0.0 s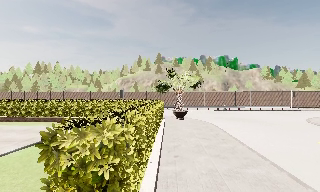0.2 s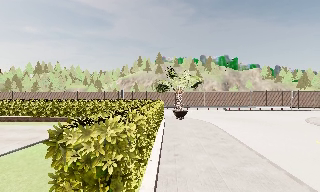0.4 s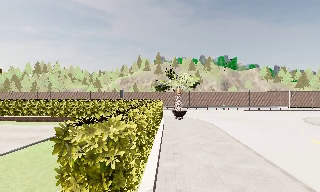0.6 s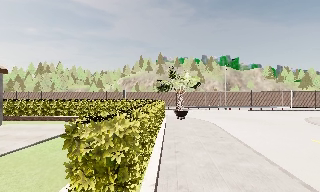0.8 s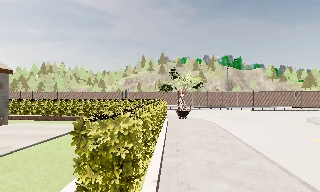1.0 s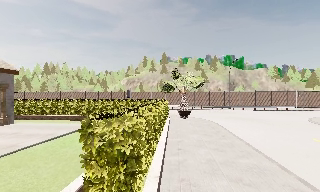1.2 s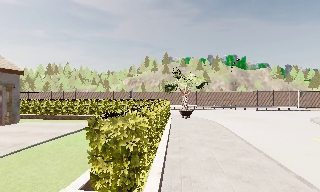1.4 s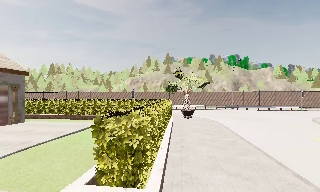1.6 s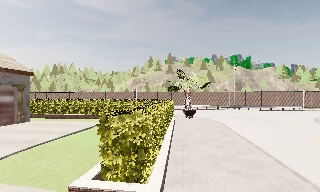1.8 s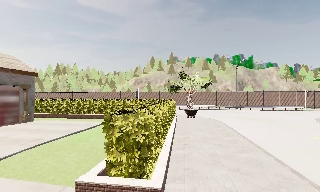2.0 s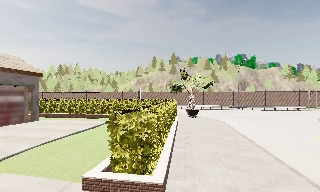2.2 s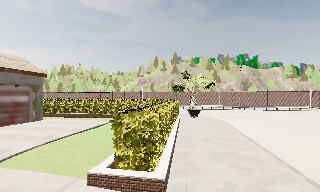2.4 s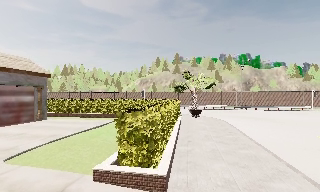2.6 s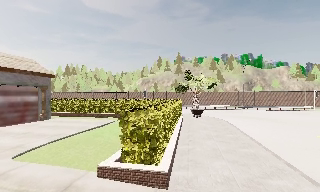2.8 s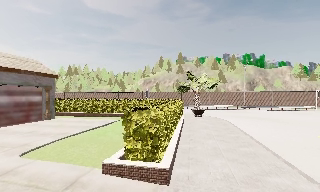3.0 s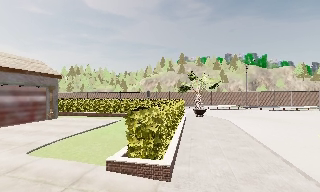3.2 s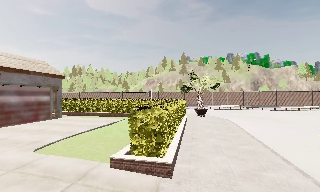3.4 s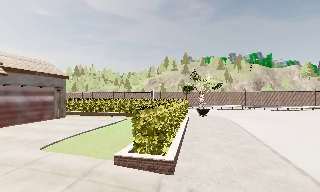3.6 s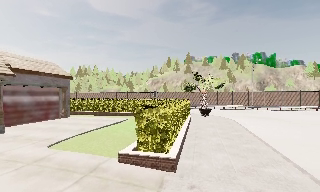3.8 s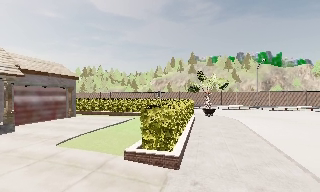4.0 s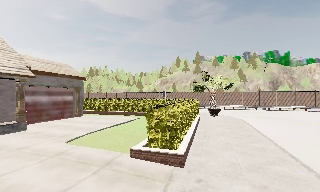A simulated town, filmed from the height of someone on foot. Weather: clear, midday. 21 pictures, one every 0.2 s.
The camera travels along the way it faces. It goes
backward.
0.0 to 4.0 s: The camera pans to its left, which is counterclockwise from overhead, by about 15 degrees. It travels backward, about 3.5 m, so what stands in front gets smaller.
The film runs backward here.
